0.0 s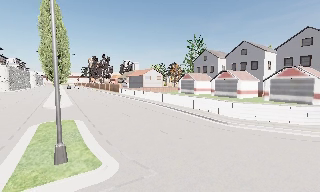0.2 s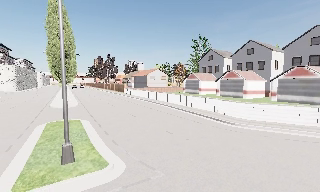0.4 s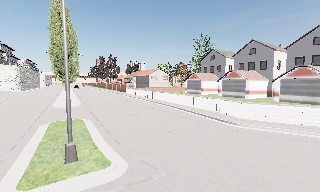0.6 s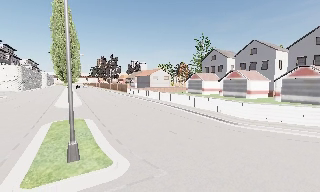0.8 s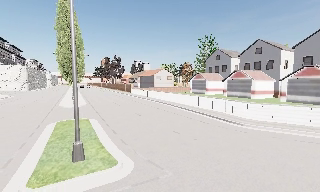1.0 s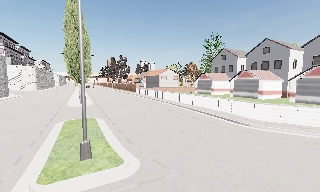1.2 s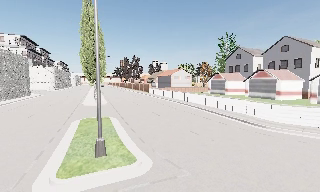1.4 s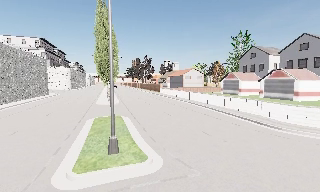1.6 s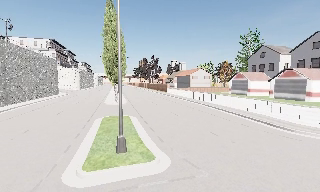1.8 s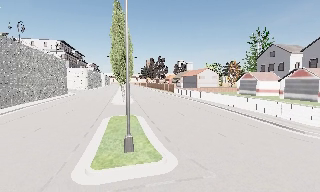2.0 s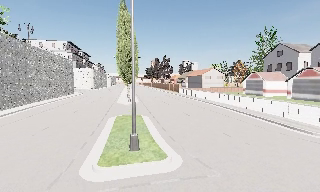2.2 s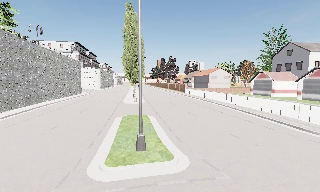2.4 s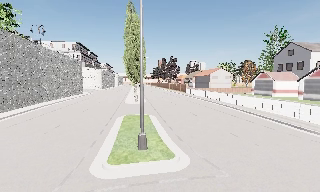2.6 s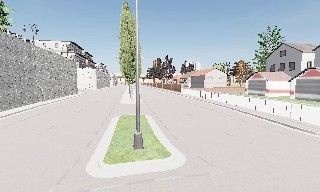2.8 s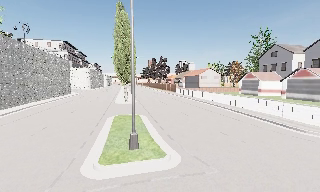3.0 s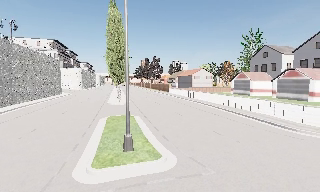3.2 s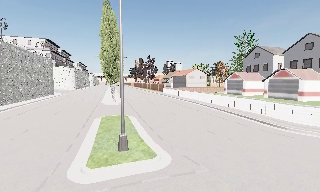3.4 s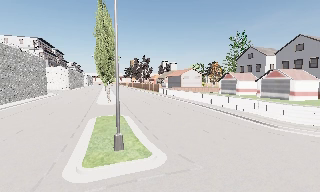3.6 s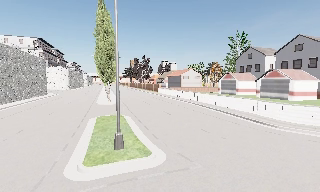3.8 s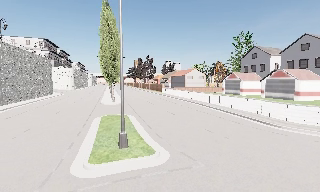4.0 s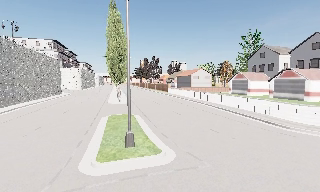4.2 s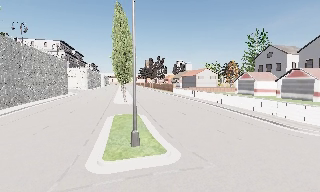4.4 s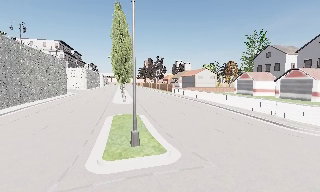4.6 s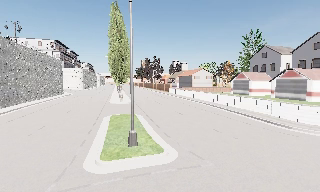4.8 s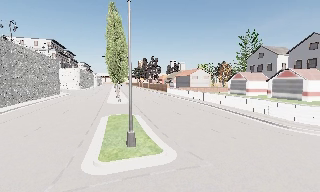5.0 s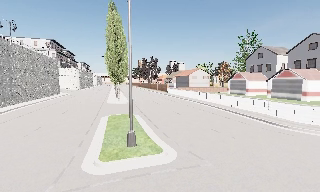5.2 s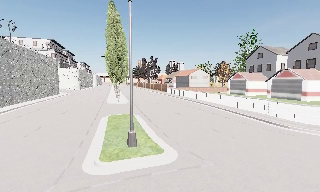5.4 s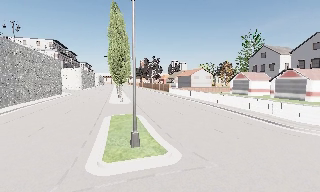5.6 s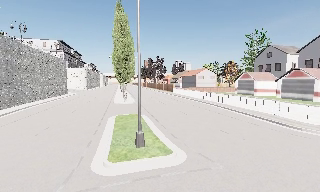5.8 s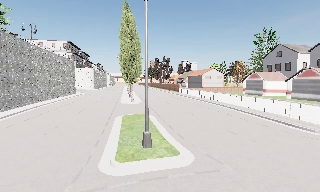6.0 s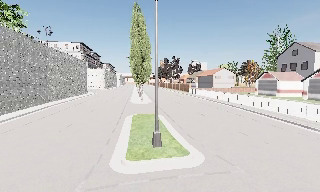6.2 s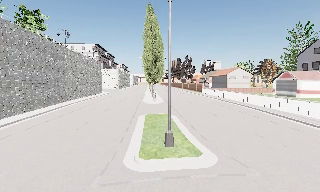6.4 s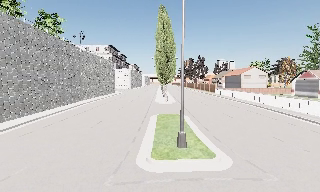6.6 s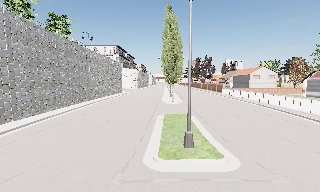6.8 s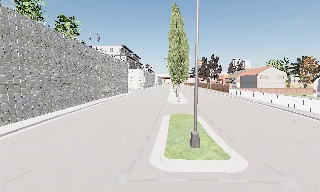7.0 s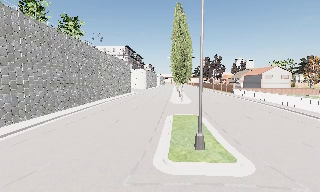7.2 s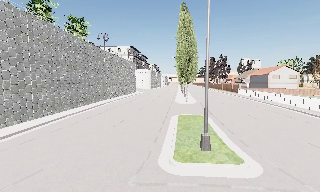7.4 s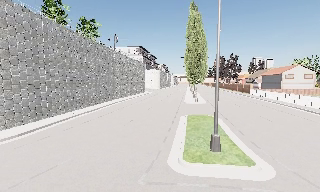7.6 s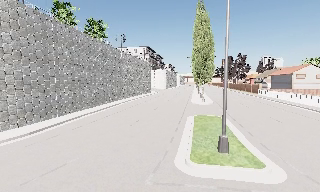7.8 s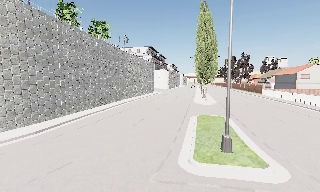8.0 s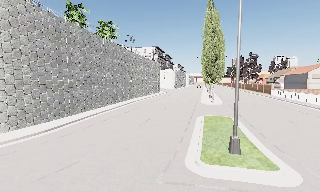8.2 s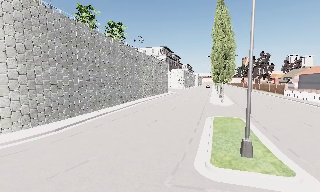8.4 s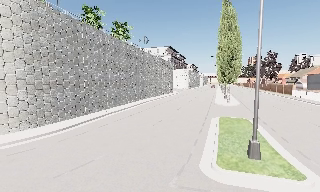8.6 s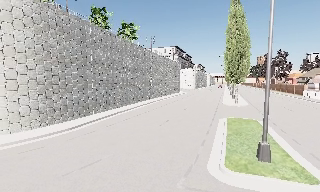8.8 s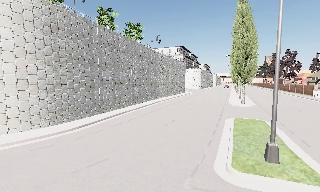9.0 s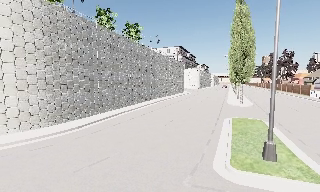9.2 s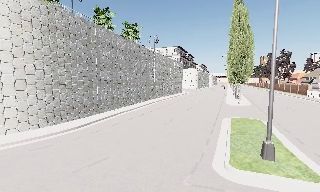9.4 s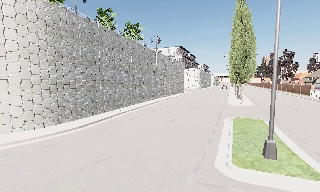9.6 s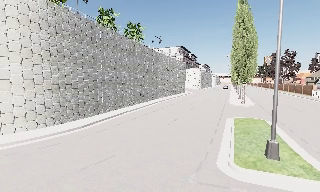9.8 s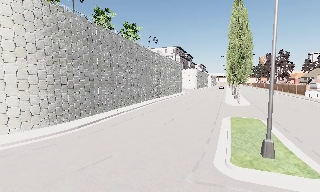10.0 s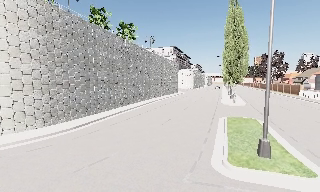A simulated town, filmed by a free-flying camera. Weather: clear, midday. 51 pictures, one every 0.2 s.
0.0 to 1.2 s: The camera shifts only a little, or ends up much as it began.
1.2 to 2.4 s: The scene slides to the right, as the camera pans about 15 degrees to its left.
2.4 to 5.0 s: The camera travels backward, about 0.5 m, so what stands in front gets smaller.
5.0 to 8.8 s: The camera pans to its left, which is counterclockwise from overhead, by about 40 degrees. It travels to its left, about 1 m, so close, fixed things drift to the right.
8.8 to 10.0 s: The camera shifts only a little, or ends up much as it began.
The film runs forward here.
